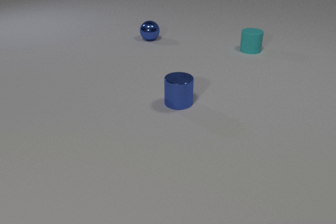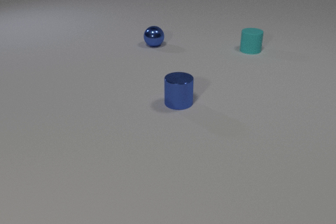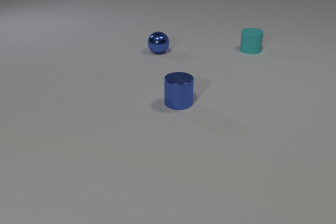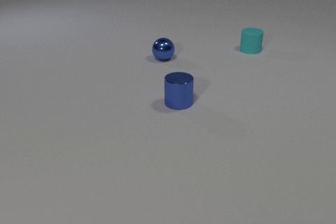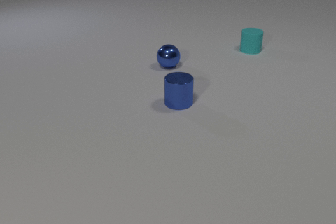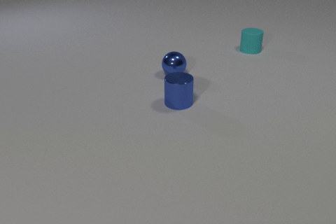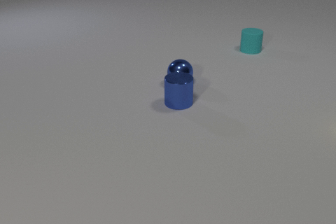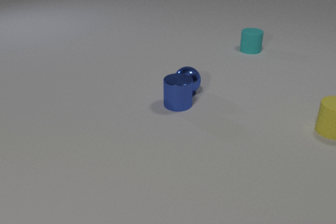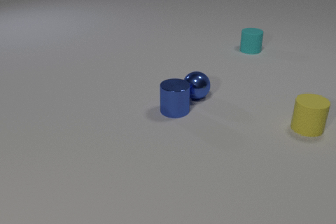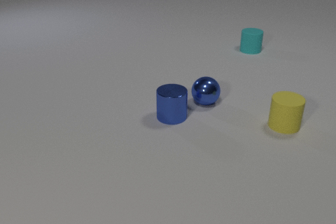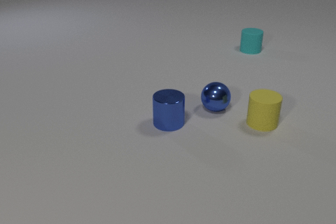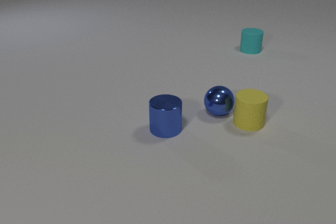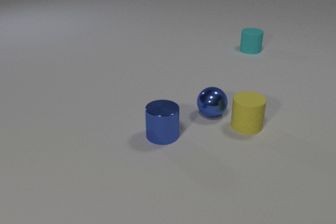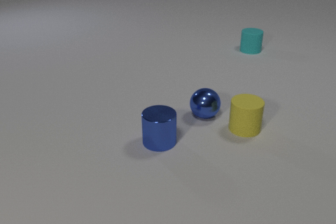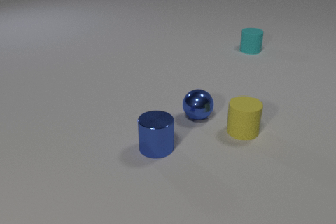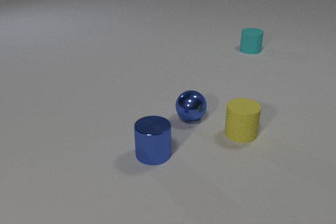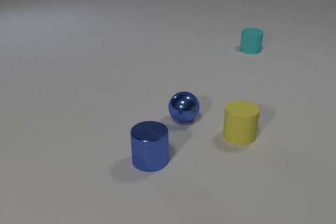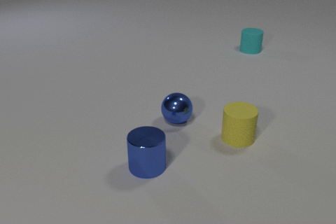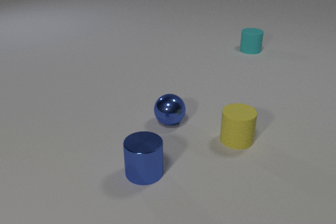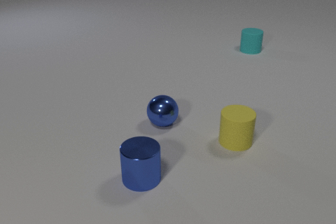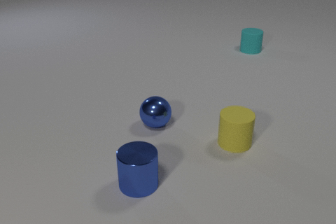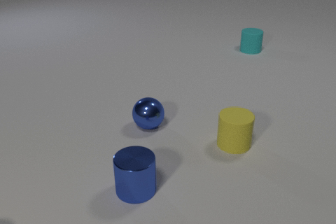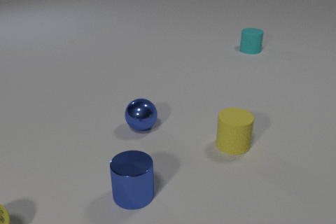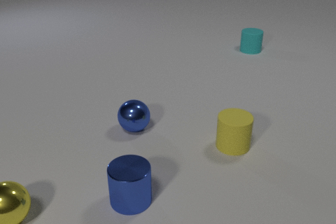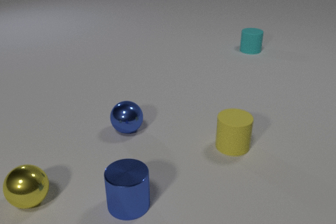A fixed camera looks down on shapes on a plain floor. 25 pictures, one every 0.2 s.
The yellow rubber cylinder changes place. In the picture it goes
to the left.
The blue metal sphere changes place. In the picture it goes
toward the camera.
0.0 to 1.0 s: The blue metal sphere rolls toward the camera.
1.0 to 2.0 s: The blue metal sphere rolls toward the camera and to the right. The blue metal cylinder slides toward the camera. The yellow rubber cylinder comes in at the right edge, slides to the left. The blue metal sphere and the blue metal cylinder collide.
2.0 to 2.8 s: The blue metal sphere rolls toward the camera and to the left. The blue metal cylinder slides toward the camera. The yellow rubber cylinder slides toward the camera and to the left. The blue metal sphere and the yellow rubber cylinder collide.
2.8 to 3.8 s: The blue metal sphere rolls to the left and toward the camera. The blue metal cylinder slides toward the camera. The yellow rubber cylinder slides toward the camera.
3.8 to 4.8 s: The blue metal sphere rolls to the left. The blue metal cylinder slides toward the camera. The yellow rubber cylinder slides toward the camera. The yellow metal sphere comes in at the left edge, rolls to the right and away from the camera.
How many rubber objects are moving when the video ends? 0.
Are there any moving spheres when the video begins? yes.
What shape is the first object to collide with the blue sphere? cylinder.
